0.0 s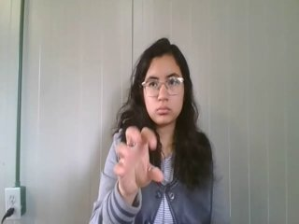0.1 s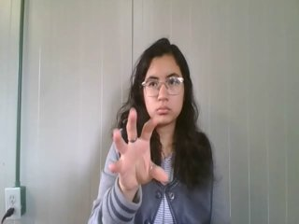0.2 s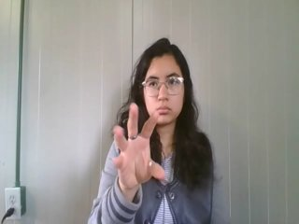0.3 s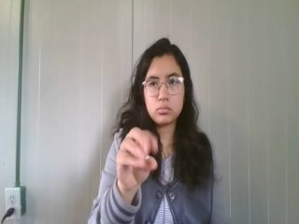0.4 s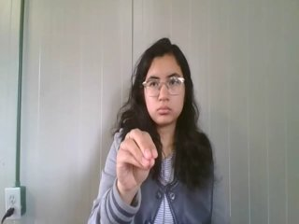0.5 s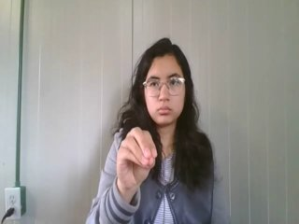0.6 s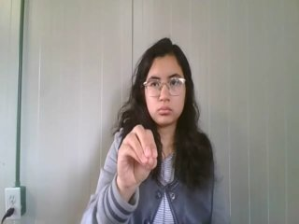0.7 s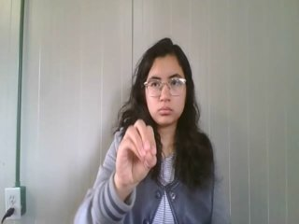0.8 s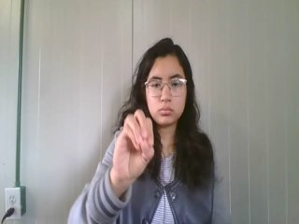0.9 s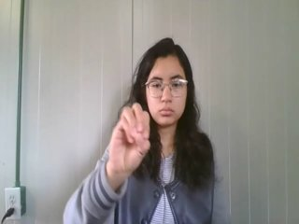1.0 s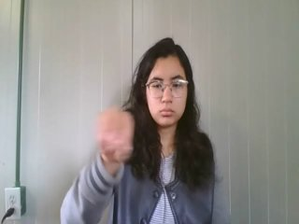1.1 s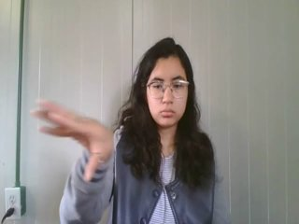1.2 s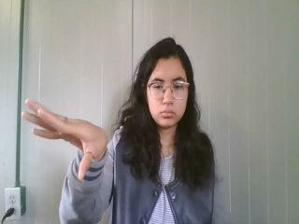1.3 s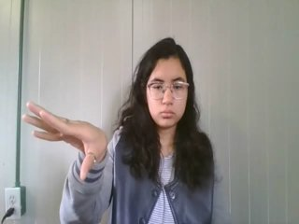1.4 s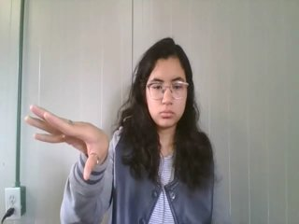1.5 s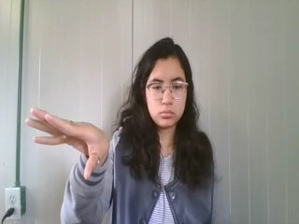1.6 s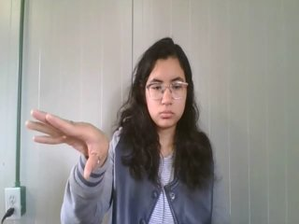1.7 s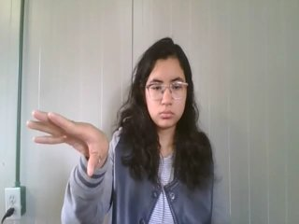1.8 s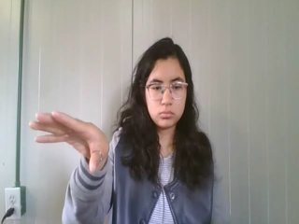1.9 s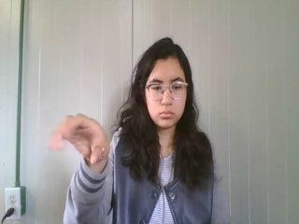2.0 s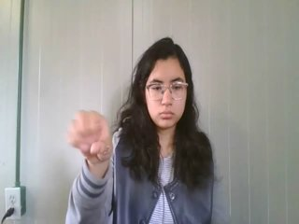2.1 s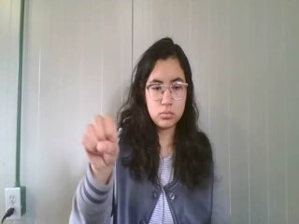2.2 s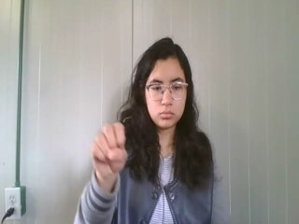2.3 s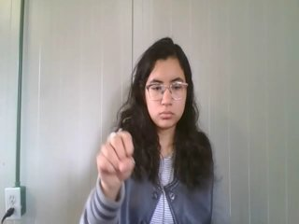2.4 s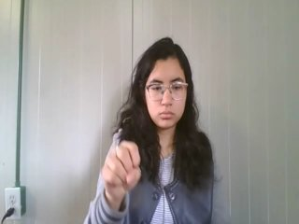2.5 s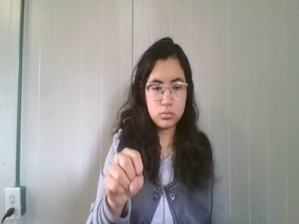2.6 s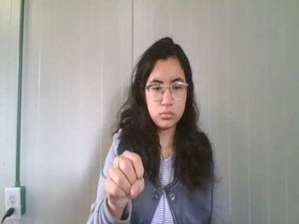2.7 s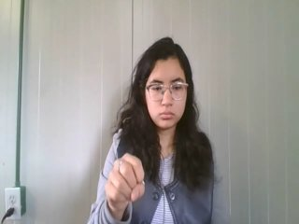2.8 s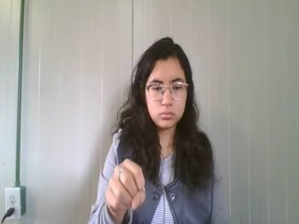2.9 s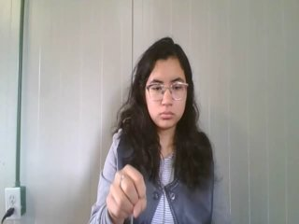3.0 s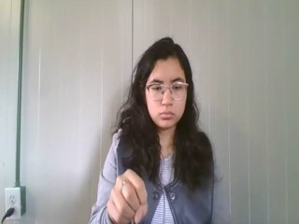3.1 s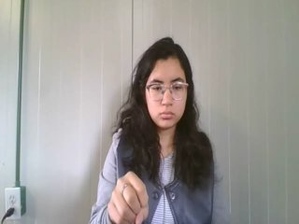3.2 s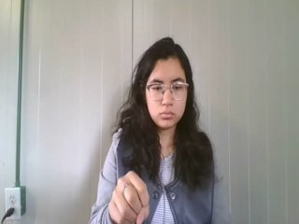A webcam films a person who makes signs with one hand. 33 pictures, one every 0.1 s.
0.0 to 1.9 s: On the screen the hand sweeps to the left. The name of the sign: Throw right.
2.0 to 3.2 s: Non-gesture.
